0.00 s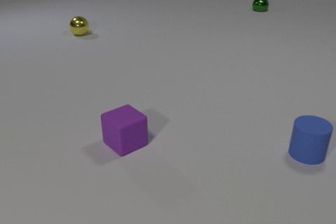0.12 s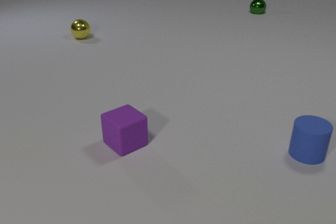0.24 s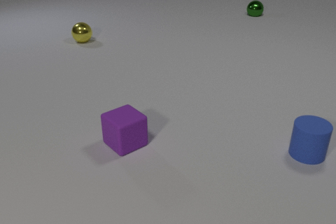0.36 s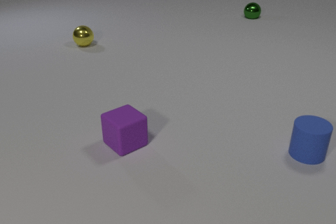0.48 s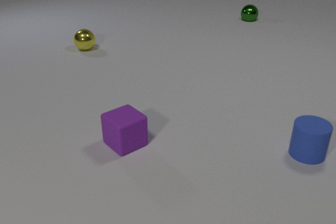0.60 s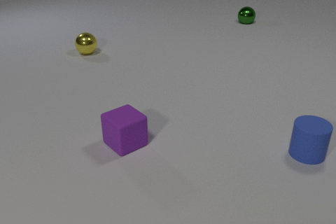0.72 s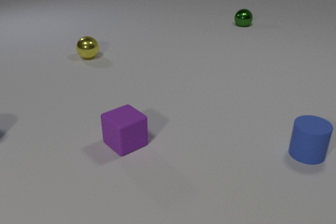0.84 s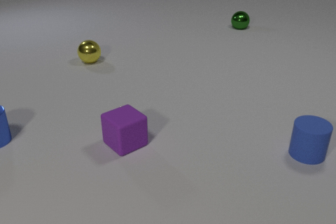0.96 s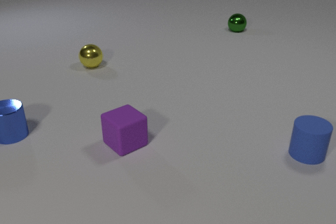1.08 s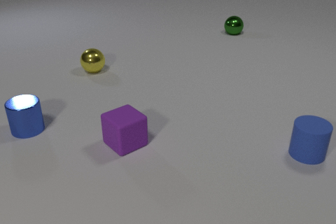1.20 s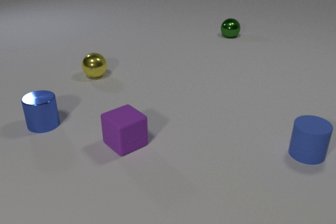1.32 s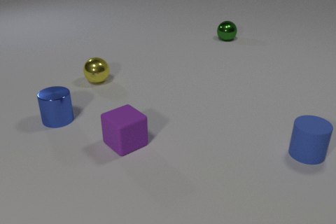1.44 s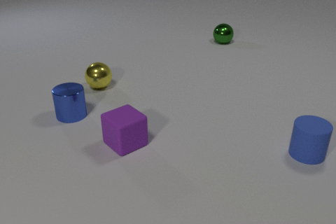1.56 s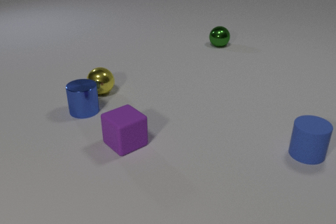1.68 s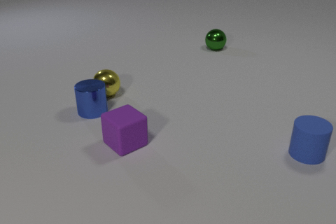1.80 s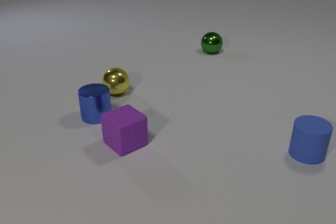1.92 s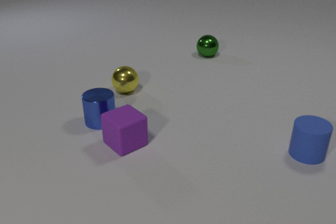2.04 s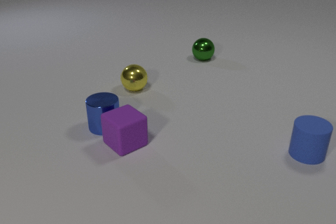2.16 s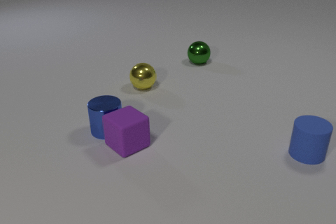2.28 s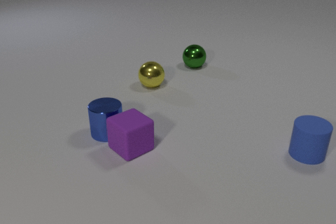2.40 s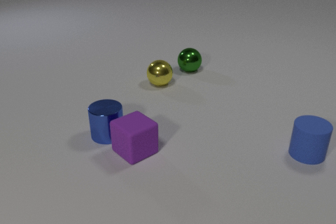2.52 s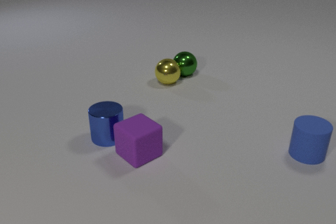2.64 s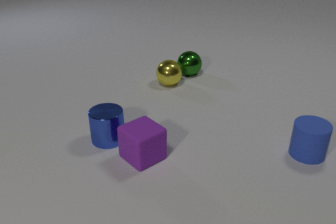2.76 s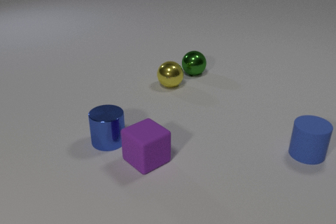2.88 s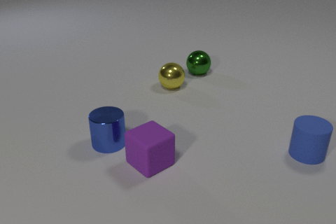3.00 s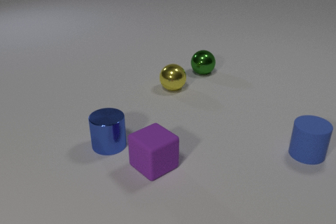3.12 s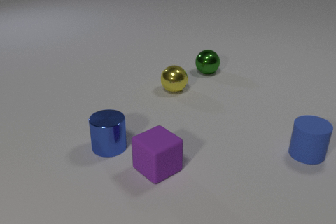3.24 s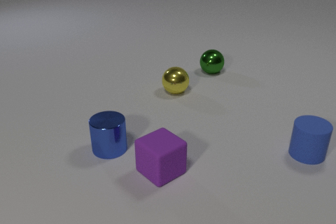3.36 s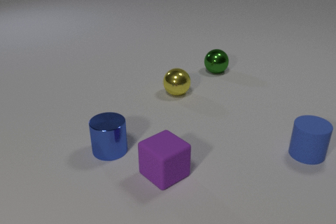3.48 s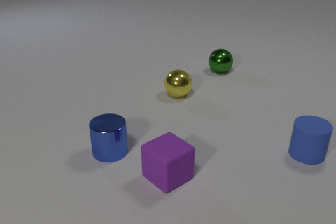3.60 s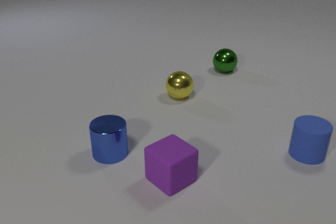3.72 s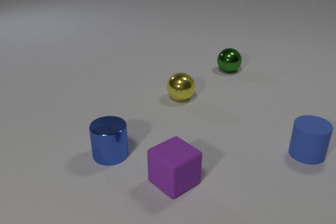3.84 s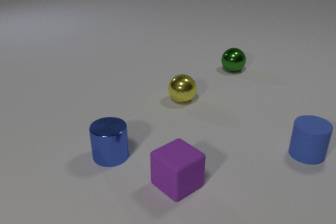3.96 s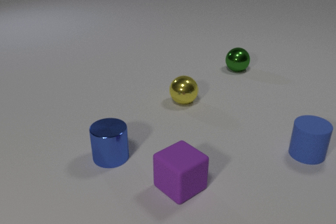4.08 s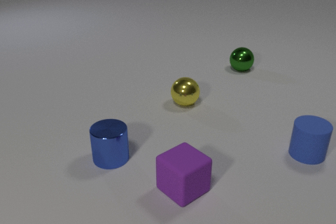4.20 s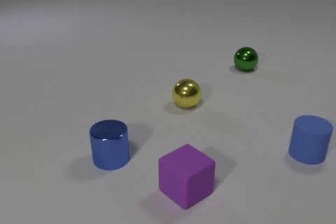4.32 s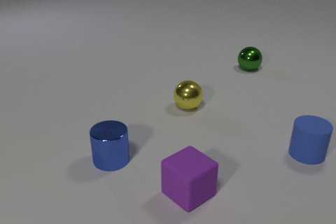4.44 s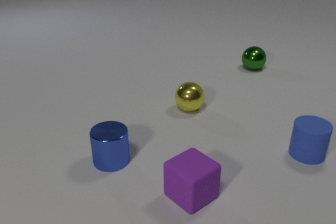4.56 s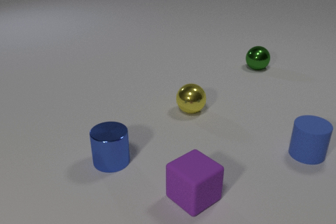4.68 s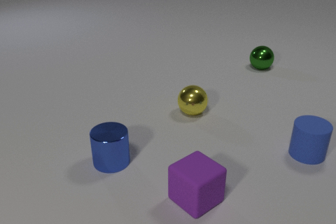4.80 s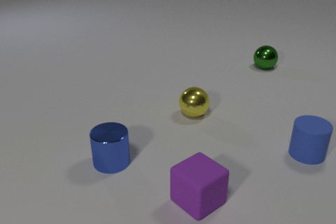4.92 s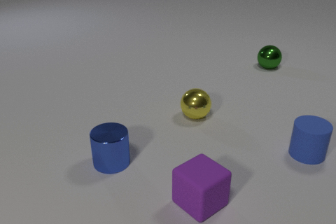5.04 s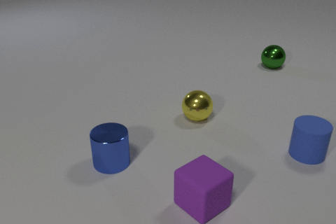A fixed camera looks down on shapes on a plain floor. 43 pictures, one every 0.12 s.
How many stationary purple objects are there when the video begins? 1.
What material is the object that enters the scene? metal.
How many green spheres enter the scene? 0.
0.00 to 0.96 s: The blue metal cylinder comes in at the left edge, slides to the right. The yellow metal sphere rolls toward the camera. The green metal sphere rolls toward the camera.
0.96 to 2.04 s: The blue metal cylinder slides to the right. The yellow metal sphere rolls toward the camera and to the right. The green metal sphere rolls toward the camera. The blue metal cylinder and the yellow metal sphere collide.
2.04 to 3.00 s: The blue metal cylinder slides toward the camera. The yellow metal sphere rolls to the right. The purple rubber cube slides toward the camera and to the right. The green metal sphere rolls toward the camera. The blue metal cylinder and the purple rubber cube collide. The yellow metal sphere and the green metal sphere collide.
3.00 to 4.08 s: The blue metal cylinder slides toward the camera. The yellow metal sphere rolls toward the camera. The purple rubber cube slides toward the camera and to the right. The green metal sphere rolls to the right.
4.08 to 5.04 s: The blue metal cylinder slides toward the camera. The yellow metal sphere rolls toward the camera and to the right. The purple rubber cube slides toward the camera and to the right. The green metal sphere rolls to the right and away from the camera.
